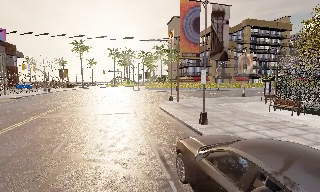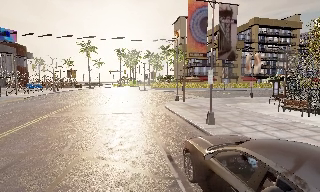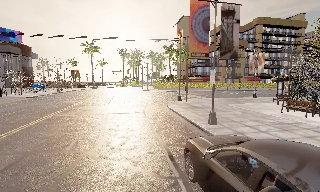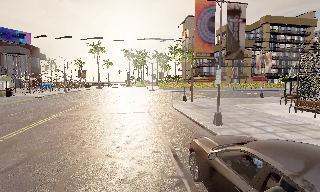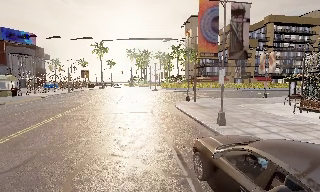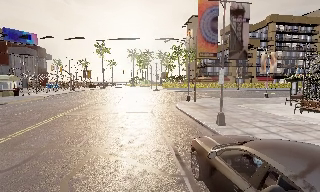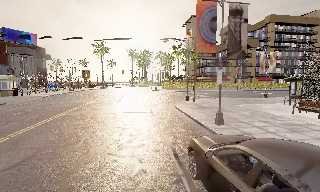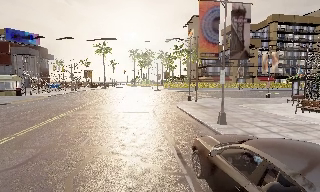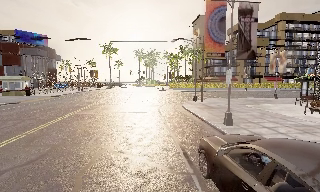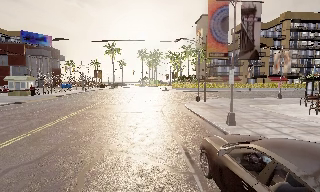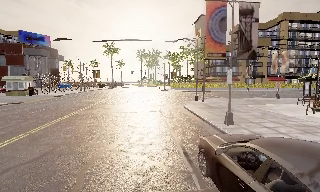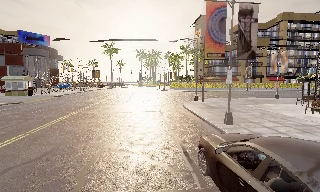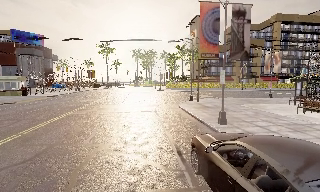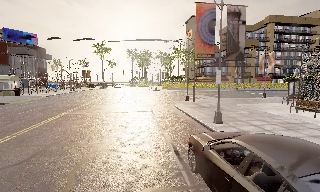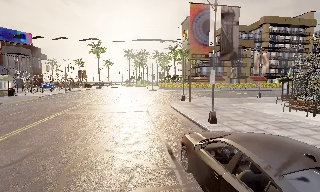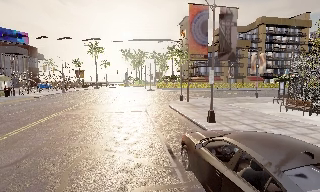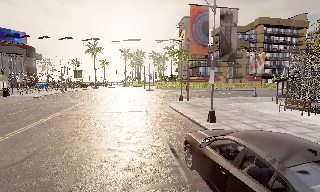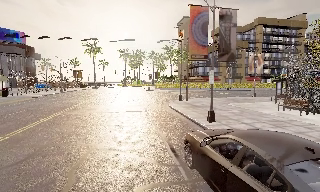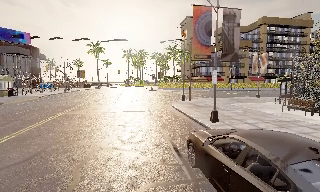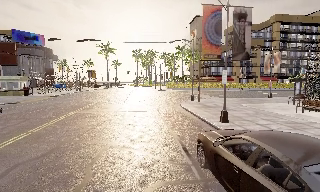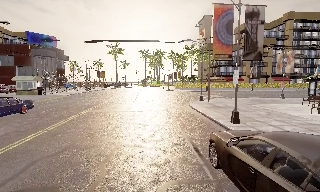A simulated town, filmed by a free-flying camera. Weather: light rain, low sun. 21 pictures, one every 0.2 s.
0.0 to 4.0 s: The camera swings to its left by about 10 degrees, and the scene slides to the right. It travels backward, about 1 m, so what stands in front gets smaller.
The film runs backward here.
